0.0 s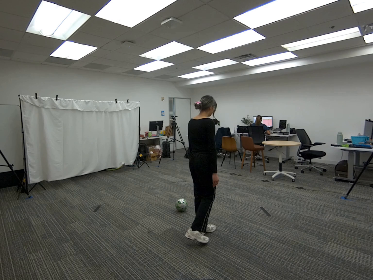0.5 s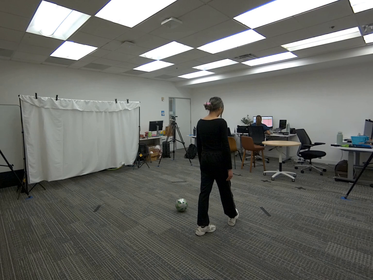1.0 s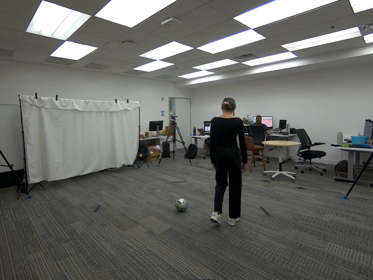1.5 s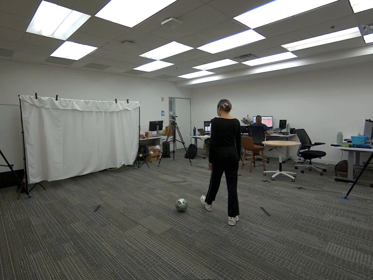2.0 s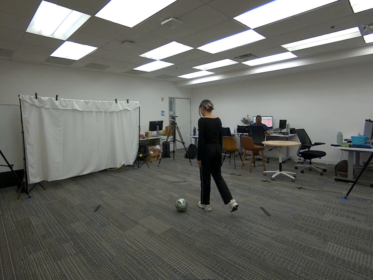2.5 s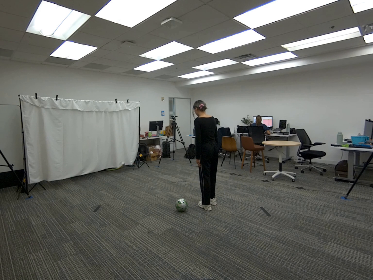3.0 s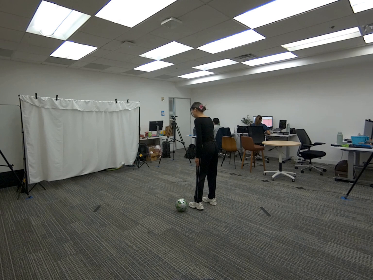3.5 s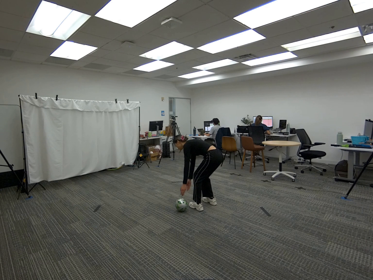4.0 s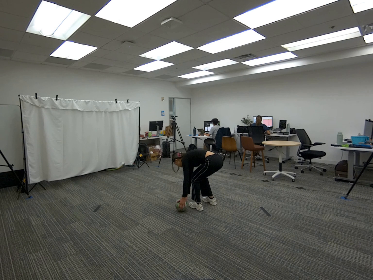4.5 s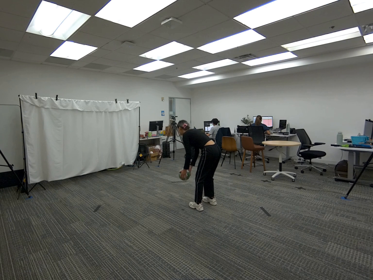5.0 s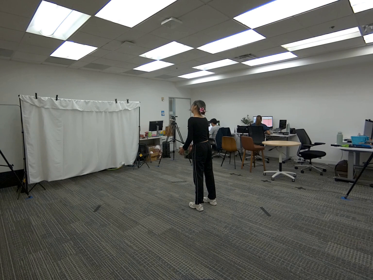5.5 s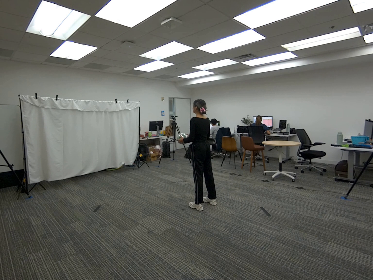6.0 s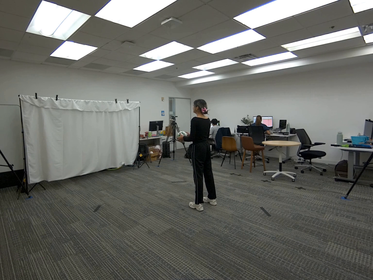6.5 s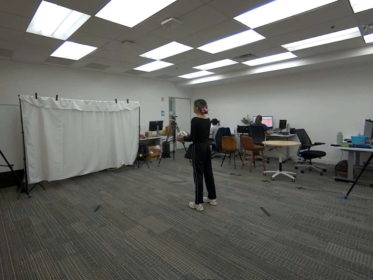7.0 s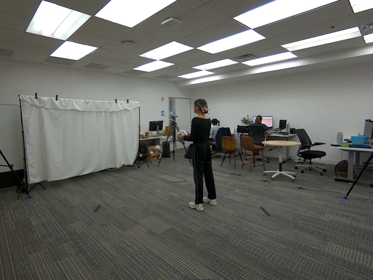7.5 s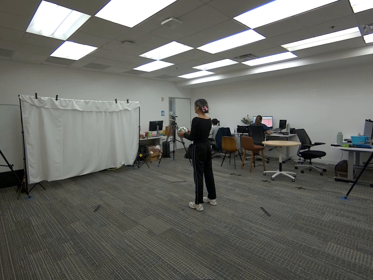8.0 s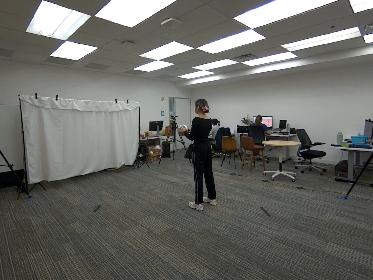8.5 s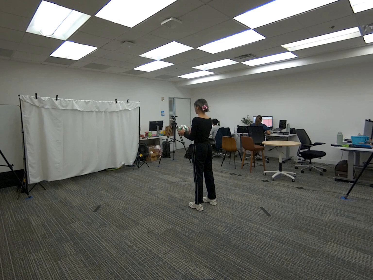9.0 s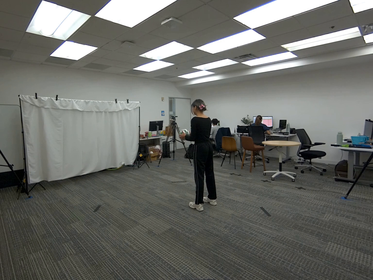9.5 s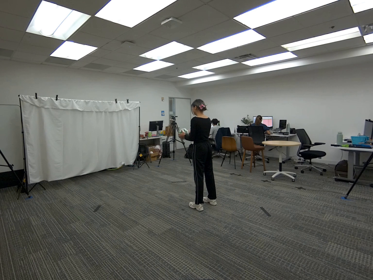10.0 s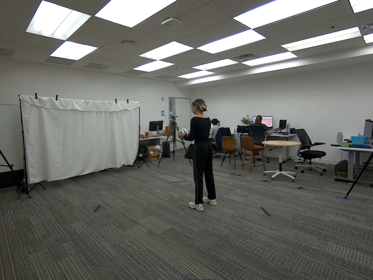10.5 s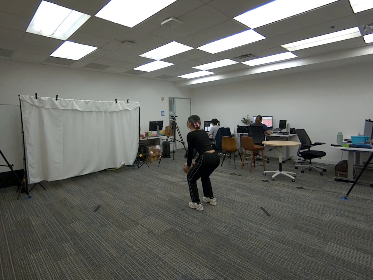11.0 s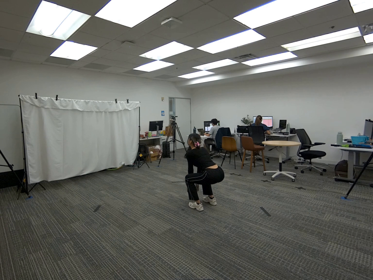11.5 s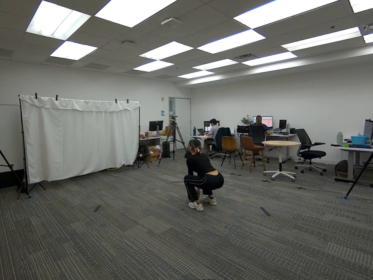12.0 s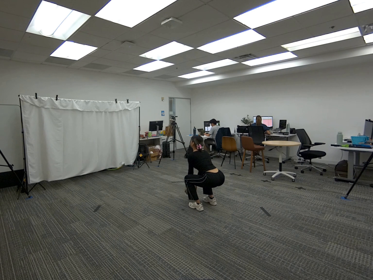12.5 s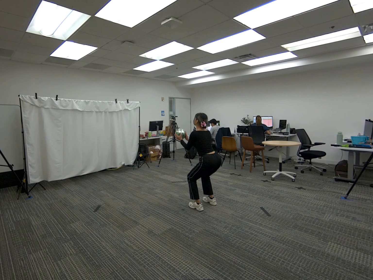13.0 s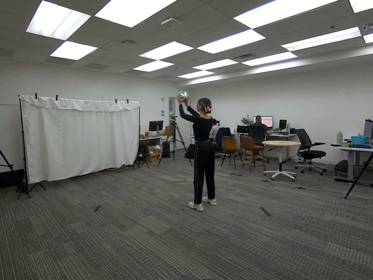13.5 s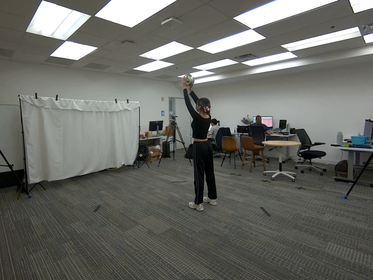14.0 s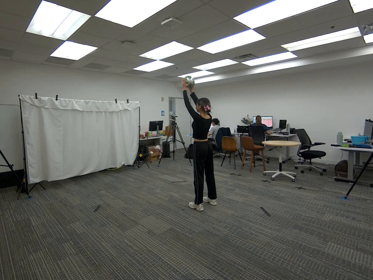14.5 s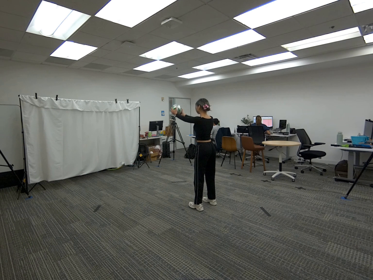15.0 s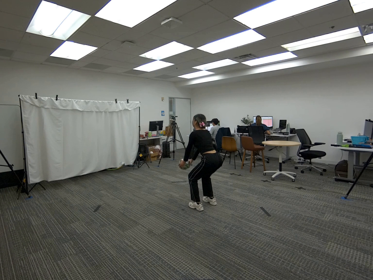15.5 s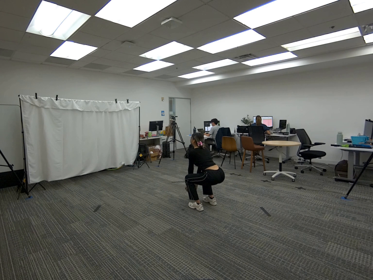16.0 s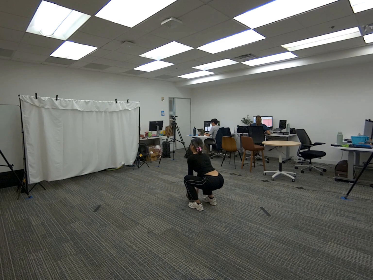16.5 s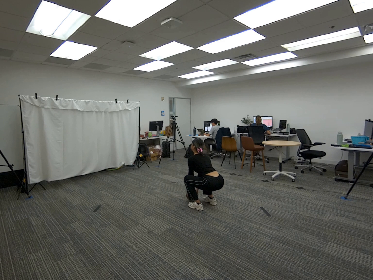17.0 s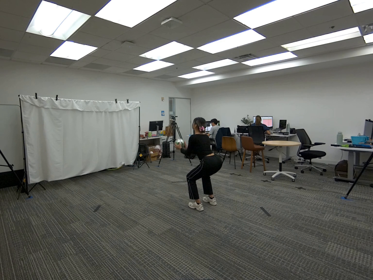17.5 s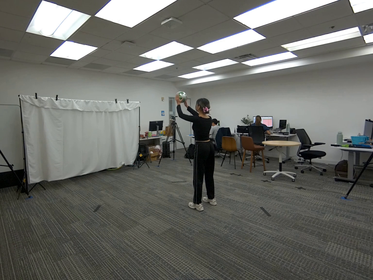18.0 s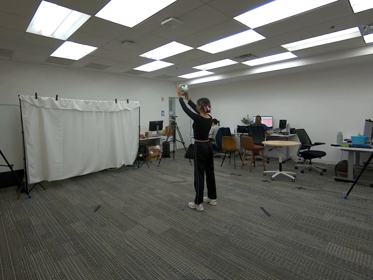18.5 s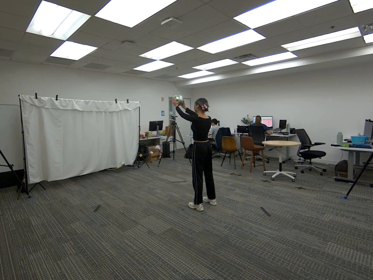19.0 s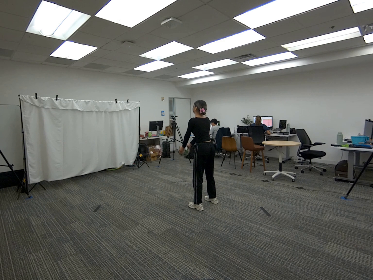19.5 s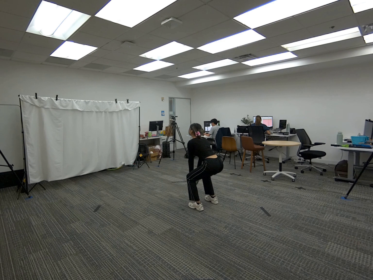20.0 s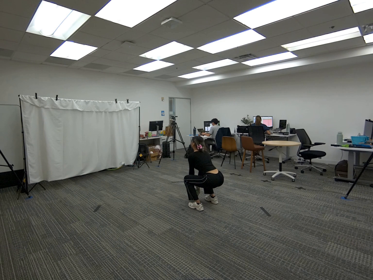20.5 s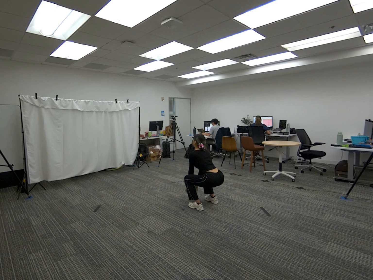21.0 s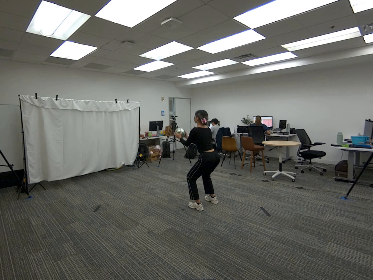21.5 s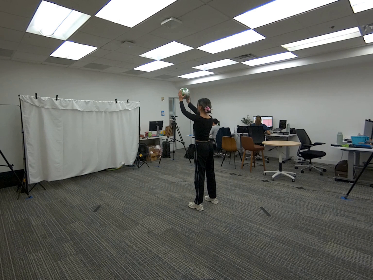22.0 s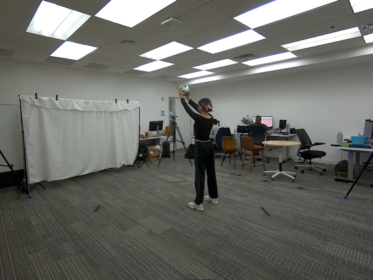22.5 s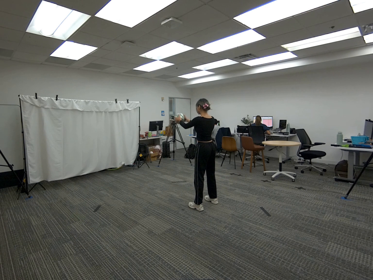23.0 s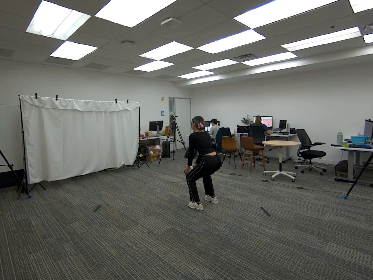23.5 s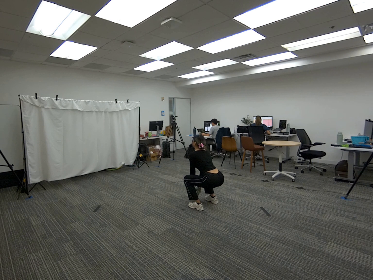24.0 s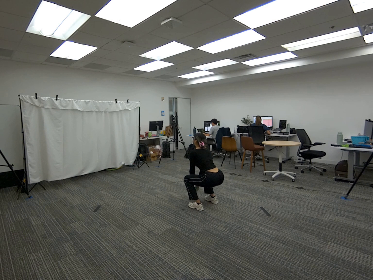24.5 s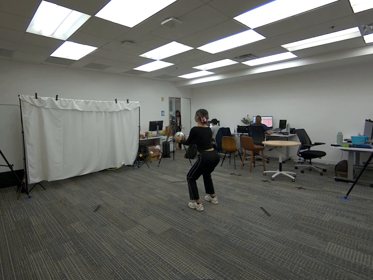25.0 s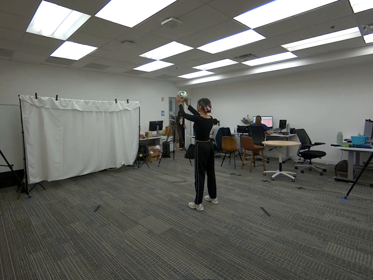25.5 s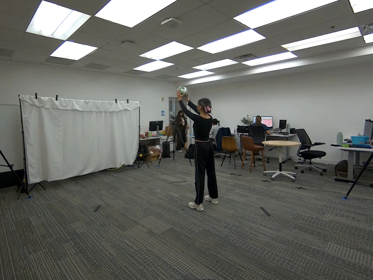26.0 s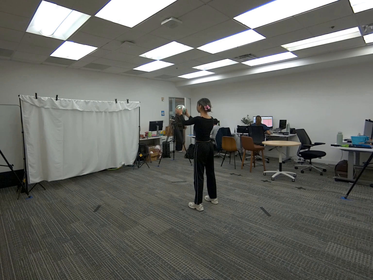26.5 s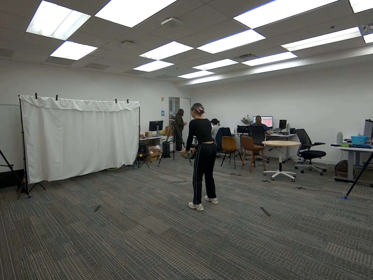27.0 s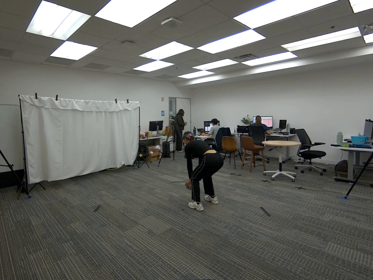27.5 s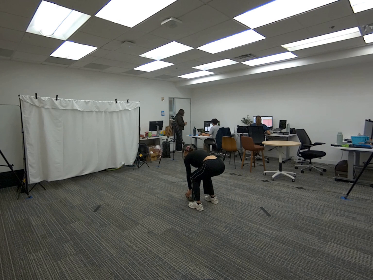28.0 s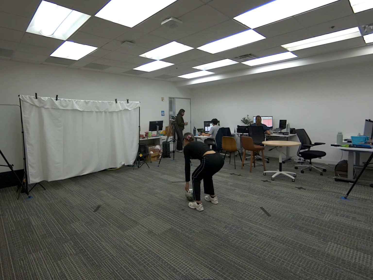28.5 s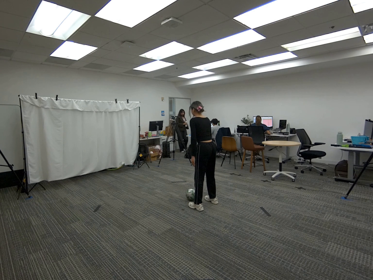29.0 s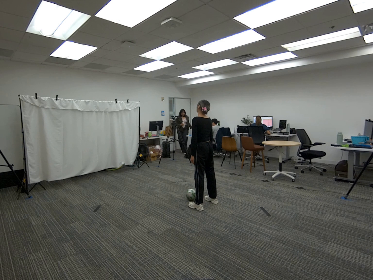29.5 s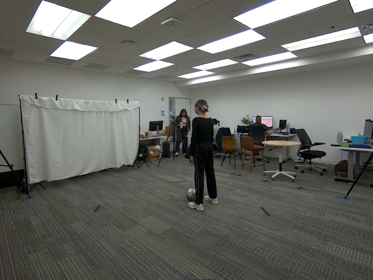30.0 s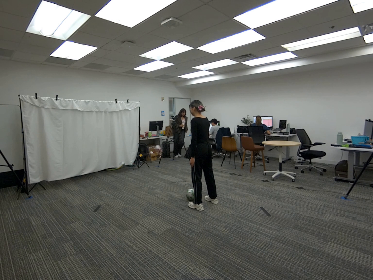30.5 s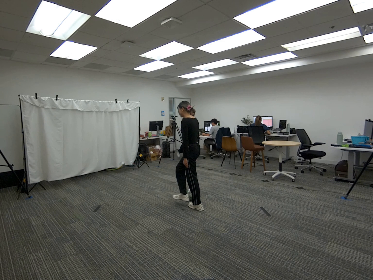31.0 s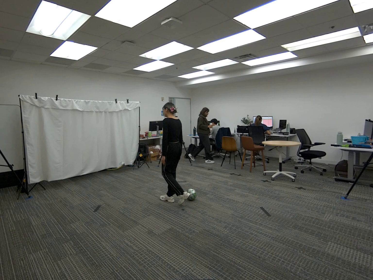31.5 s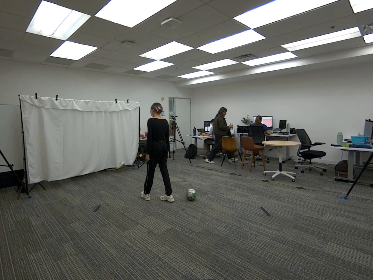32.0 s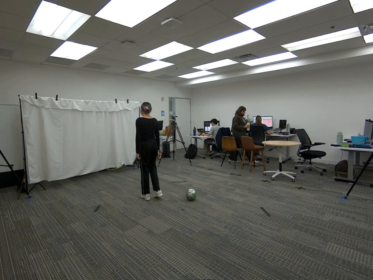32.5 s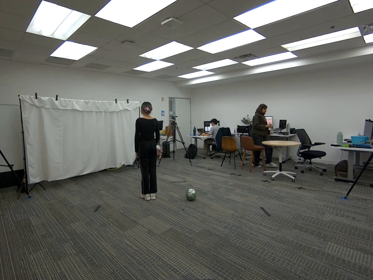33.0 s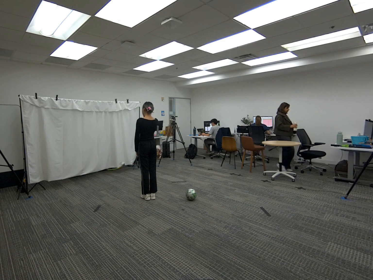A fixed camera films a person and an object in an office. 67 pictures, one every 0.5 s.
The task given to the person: Walk over to the soccer ball and pick up the ball using both hands and proceed to squat and touch the ground with the soccer ball then lift up the soccer ball up in the air. Perform 5 squats.
